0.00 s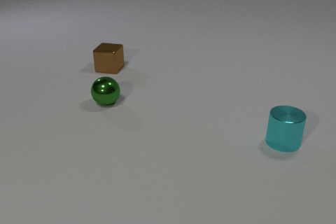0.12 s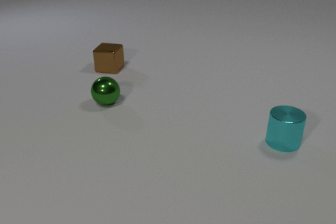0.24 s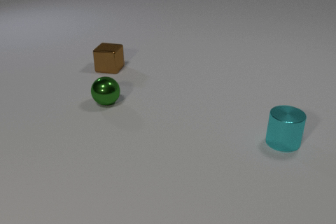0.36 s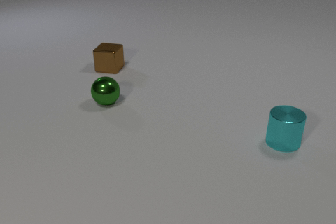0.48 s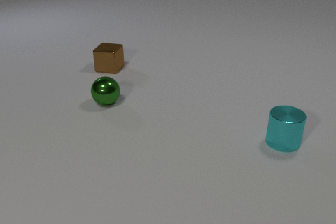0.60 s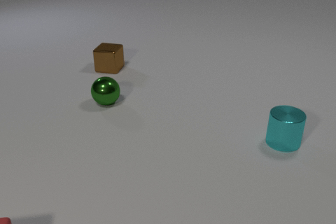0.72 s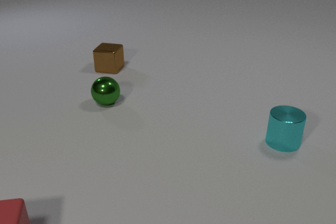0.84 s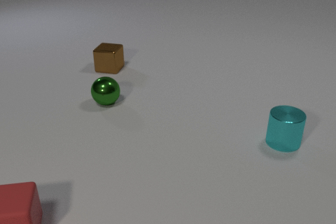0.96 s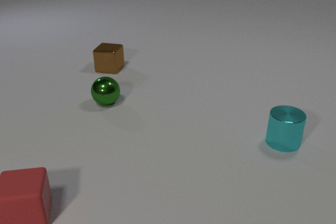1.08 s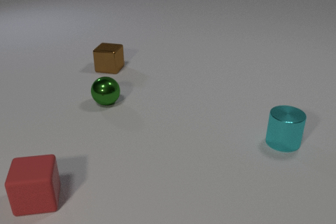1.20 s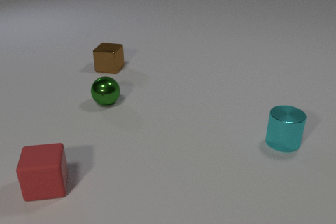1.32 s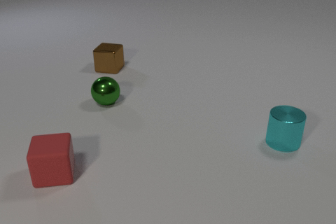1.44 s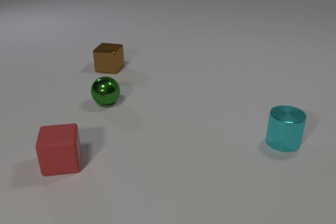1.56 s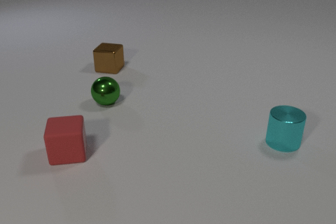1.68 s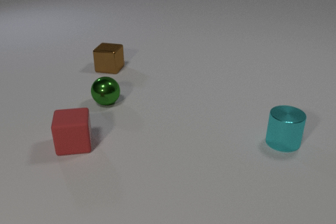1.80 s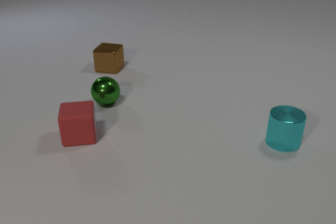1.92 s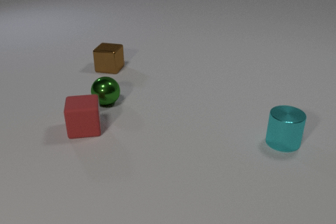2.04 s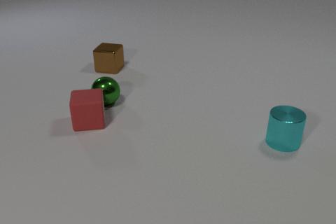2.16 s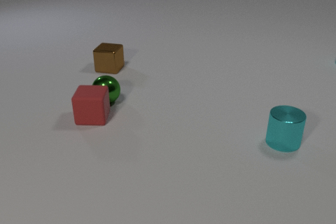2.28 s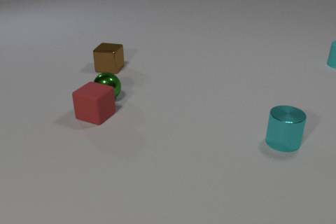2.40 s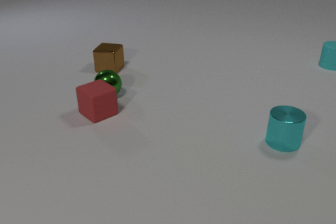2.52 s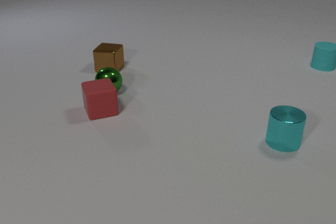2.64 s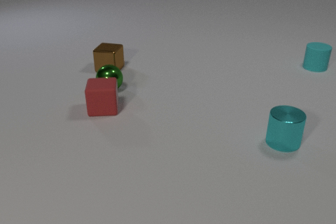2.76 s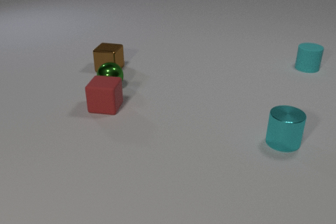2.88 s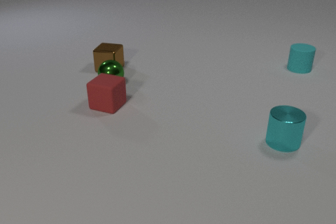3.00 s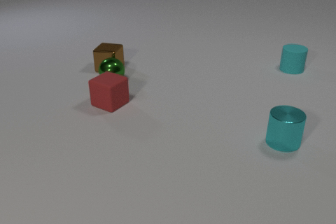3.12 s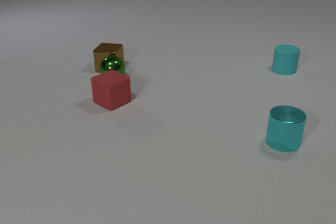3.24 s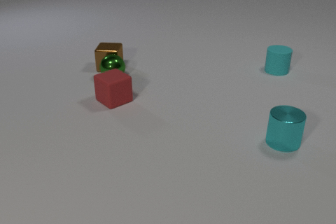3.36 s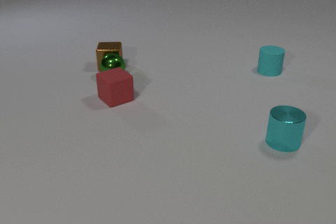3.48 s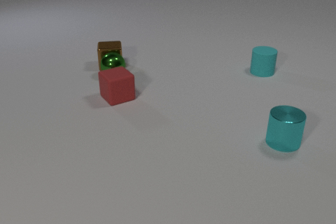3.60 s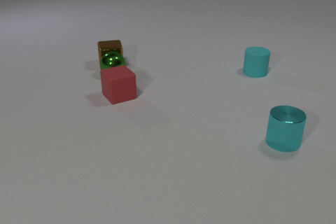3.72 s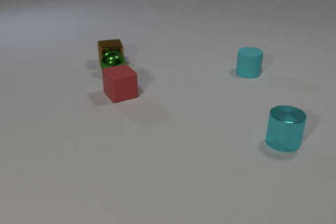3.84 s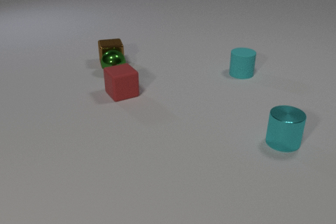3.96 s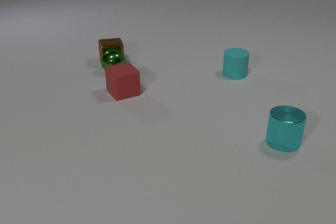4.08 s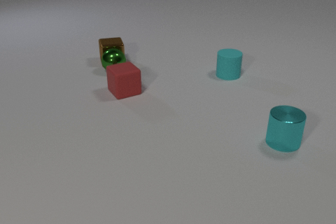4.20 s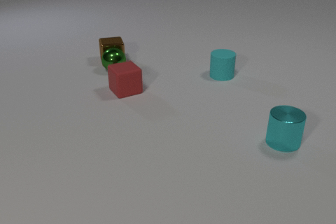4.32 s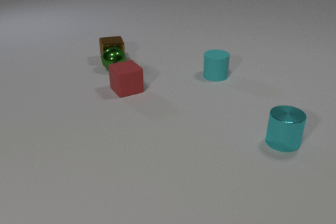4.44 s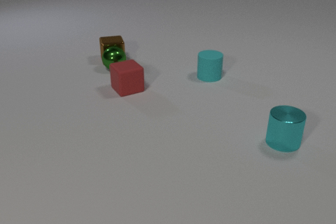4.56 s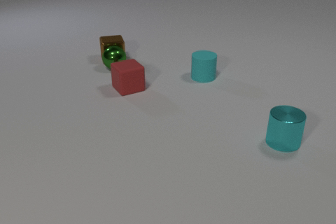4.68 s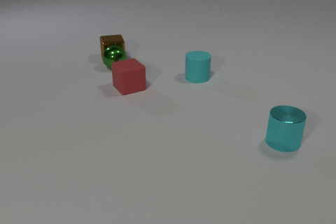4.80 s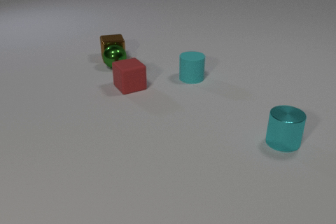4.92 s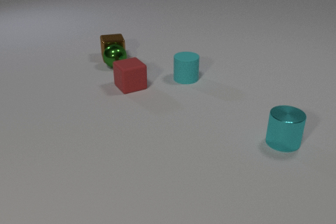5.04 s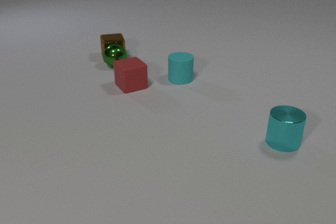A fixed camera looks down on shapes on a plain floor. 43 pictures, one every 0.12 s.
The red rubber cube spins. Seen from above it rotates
clockwise.
The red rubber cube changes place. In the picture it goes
away from the camera.
0.00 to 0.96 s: The red rubber cube comes in at the bottom edge, slides away from the camera and to the right.
0.96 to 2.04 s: The red rubber cube slides away from the camera and to the right.
2.04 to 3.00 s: The red rubber cube slides away from the camera and to the right, spins clockwise seen from above by about 135 degrees, its near face sliding to the left. The green metal sphere rolls away from the camera. The cyan rubber cylinder comes in at the right edge, slides to the left and toward the camera. The red rubber cube and the green metal sphere collide.
3.00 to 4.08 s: The red rubber cube slides away from the camera and to the right, spins clockwise seen from above by about 30 degrees, its near face sliding to the left. The green metal sphere rolls away from the camera. The cyan rubber cylinder slides to the left and toward the camera. The brown metal cube slides away from the camera, spins so that its near face slides to the right, counterclockwise seen from above. The green metal sphere and the brown metal cube collide.
4.08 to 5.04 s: The red rubber cube slides away from the camera and to the right. The green metal sphere rolls away from the camera. The cyan rubber cylinder slides to the left. The brown metal cube slides away from the camera.
How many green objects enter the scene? 0.
What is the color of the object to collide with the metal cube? green.
Are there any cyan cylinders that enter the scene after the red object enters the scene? yes.
